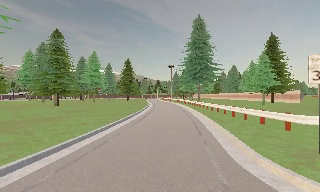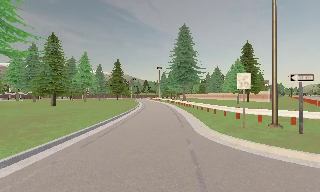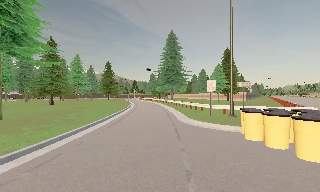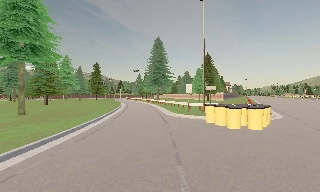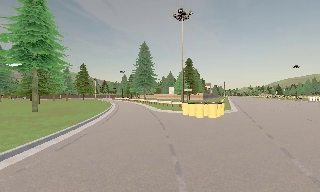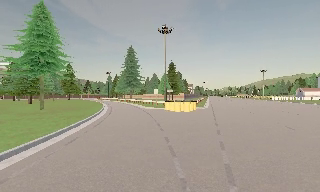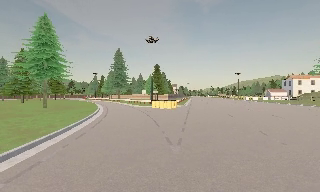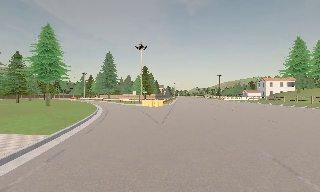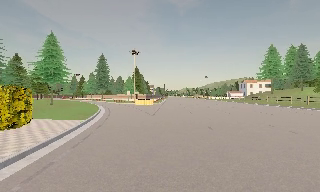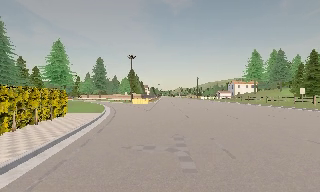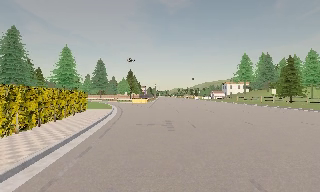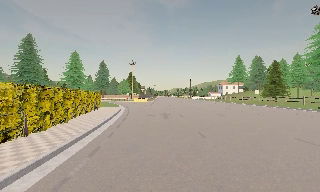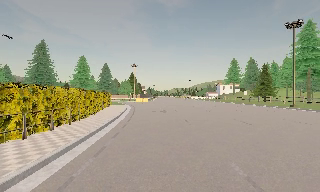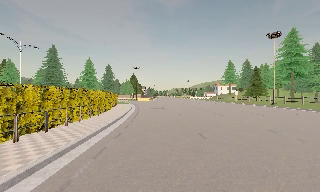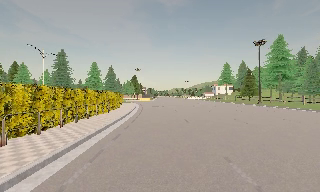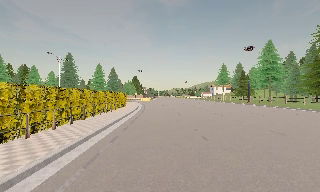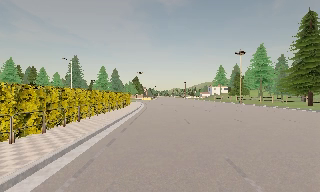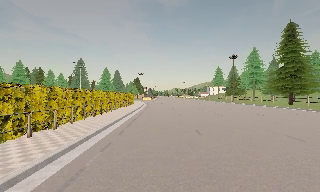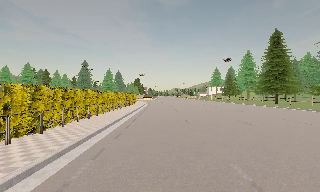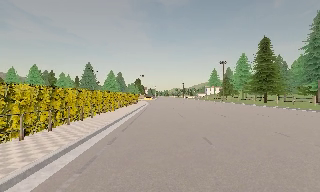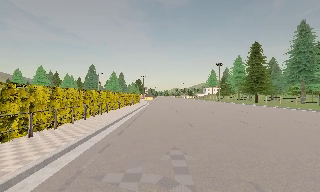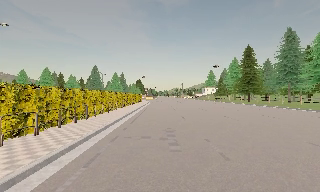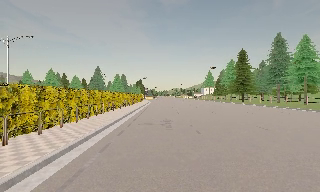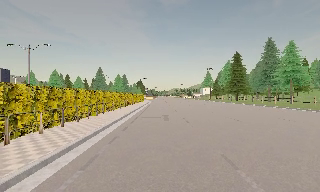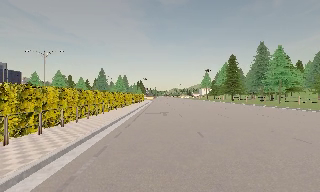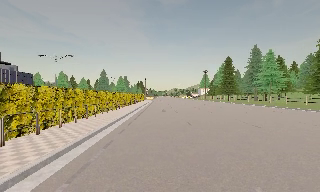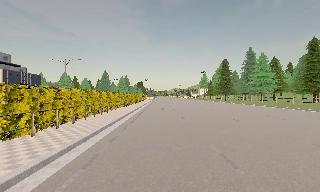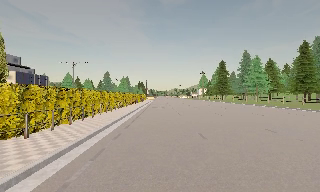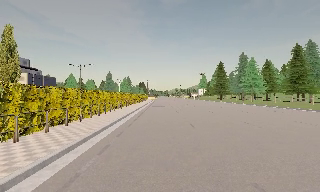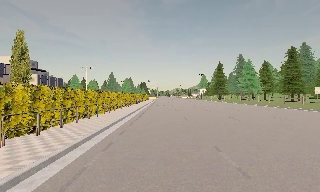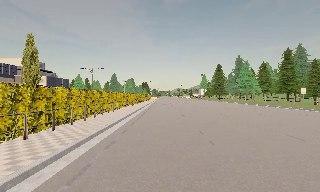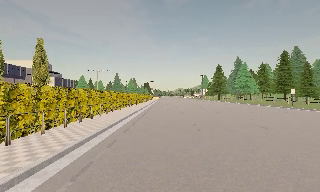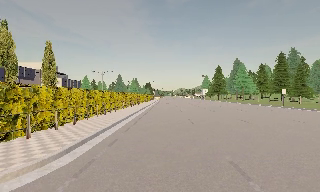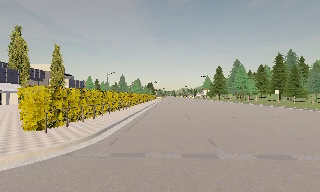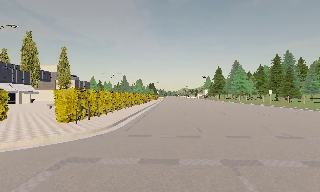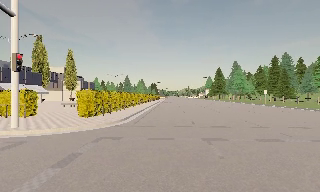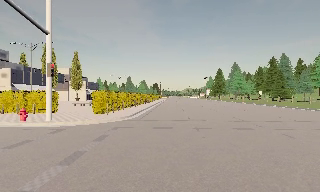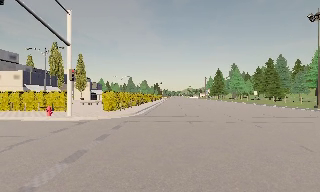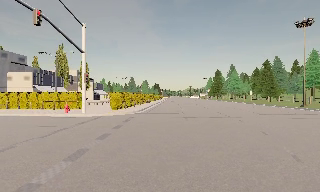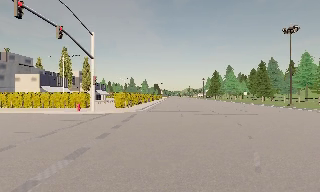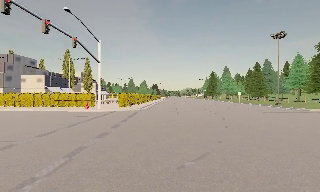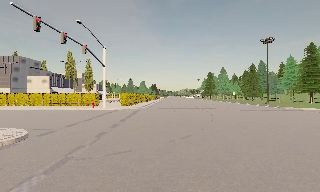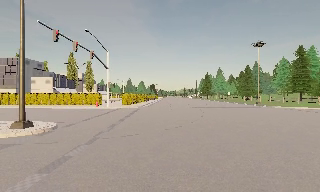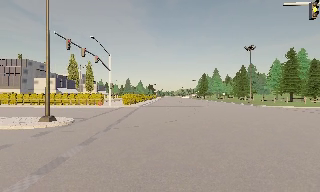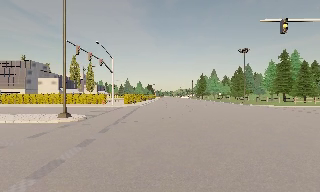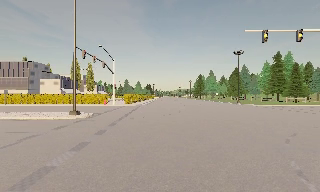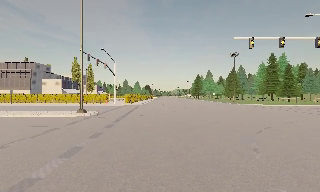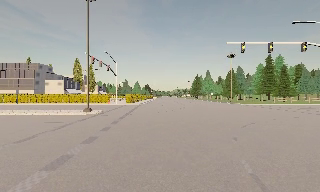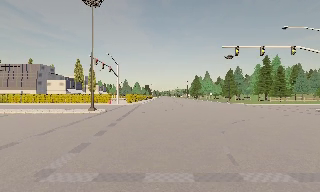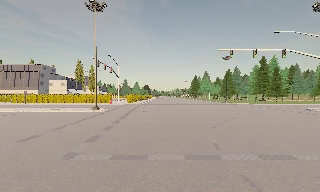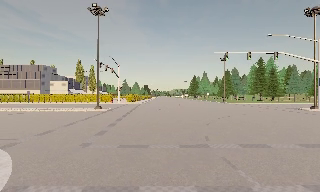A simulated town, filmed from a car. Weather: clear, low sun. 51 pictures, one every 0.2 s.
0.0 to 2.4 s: The camera swings to its right by about 40 degrees, and the scene slides to the left. It travels backward, about 45 m.
2.4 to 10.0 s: The camera travels backward, about 90 m, so what stands in front gets smaller. It loses speed.
The film runs backward here.
